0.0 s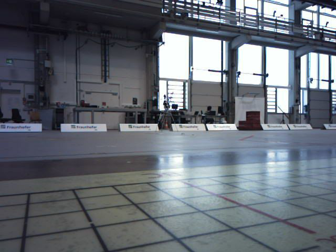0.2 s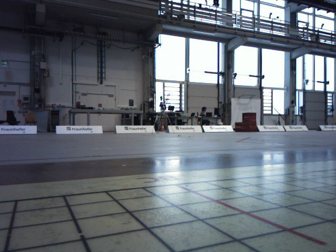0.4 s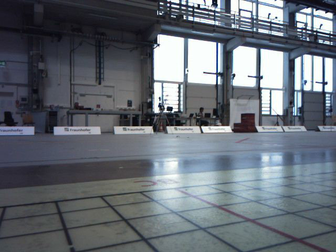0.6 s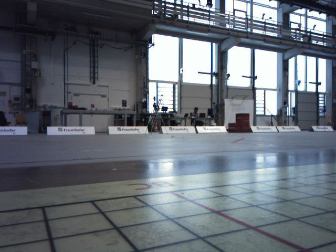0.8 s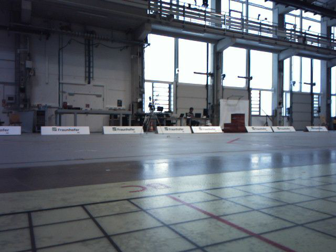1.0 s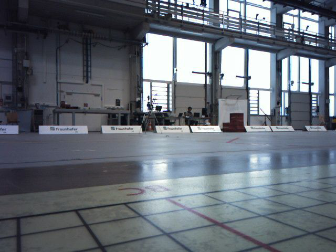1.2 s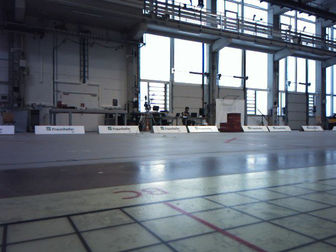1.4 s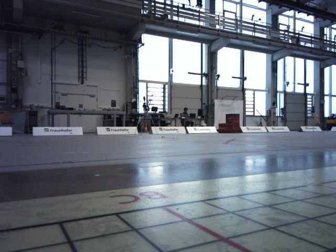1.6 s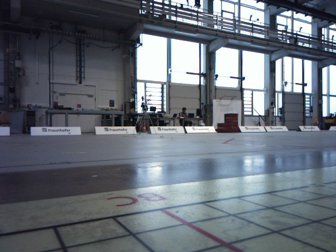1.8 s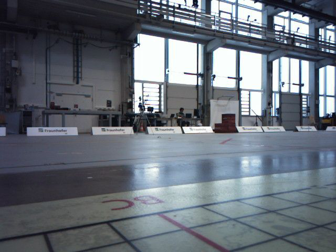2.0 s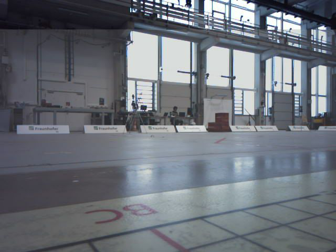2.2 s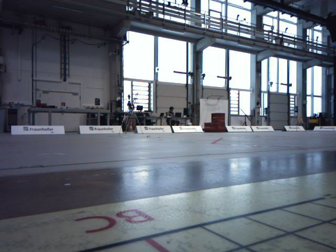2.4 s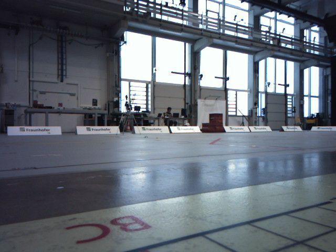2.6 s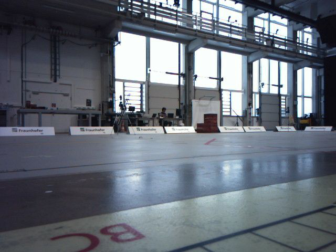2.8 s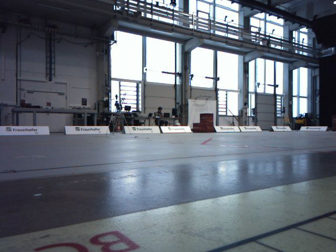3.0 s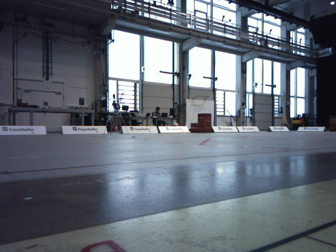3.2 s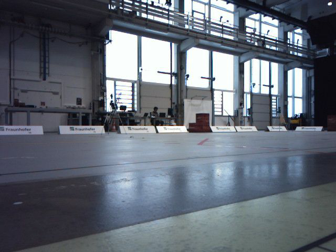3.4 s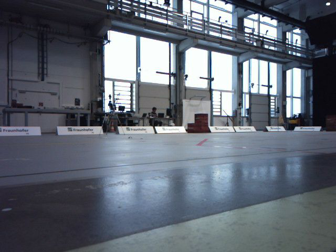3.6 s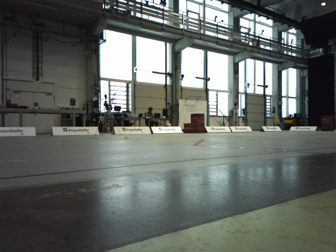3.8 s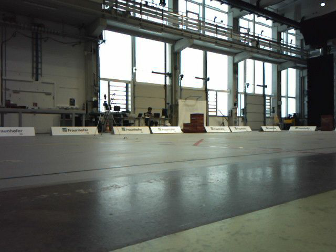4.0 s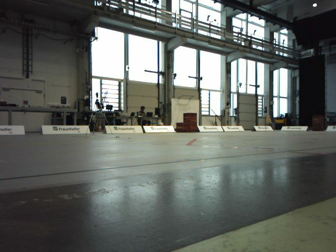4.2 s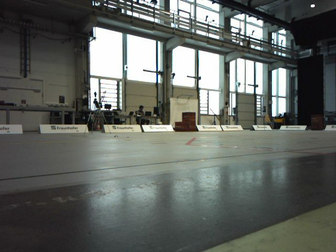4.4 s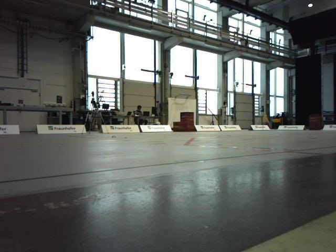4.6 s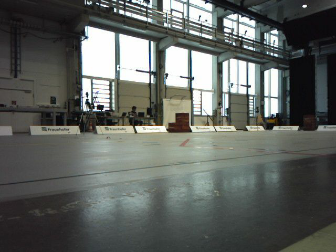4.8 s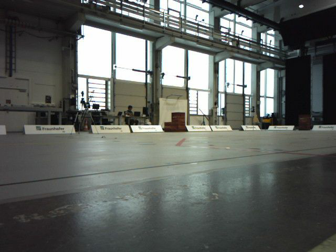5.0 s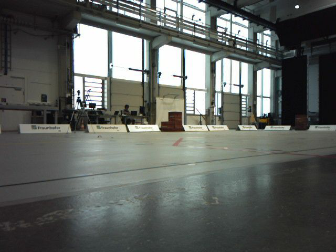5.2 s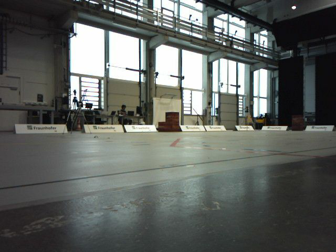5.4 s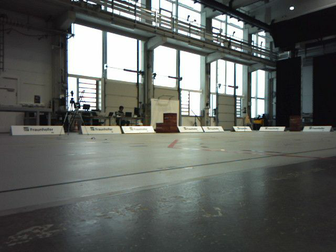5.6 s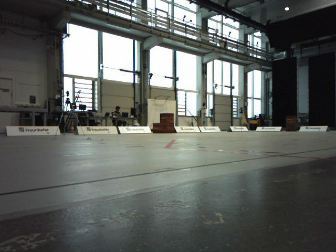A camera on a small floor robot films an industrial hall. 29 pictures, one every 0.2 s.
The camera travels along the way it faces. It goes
forward.
0.0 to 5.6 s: The camera swings to its right by about 15 degrees, and the scene slides to the left. It travels forward, about 1 m, so what stands in front looms larger.
The film runs forward here.
